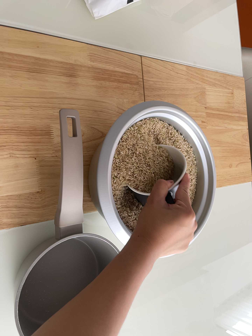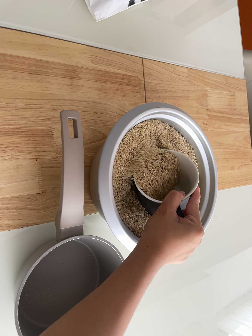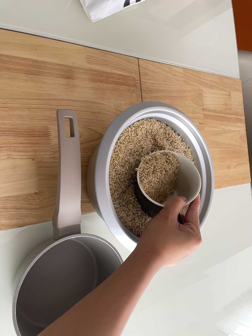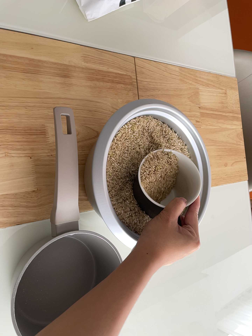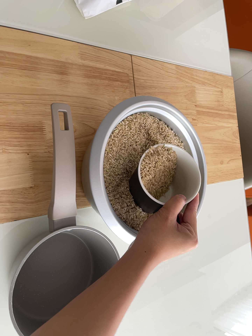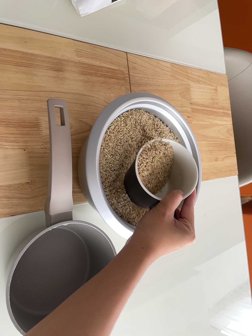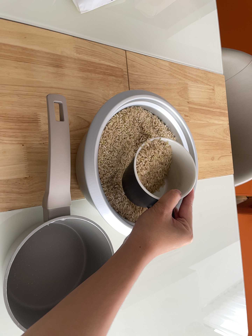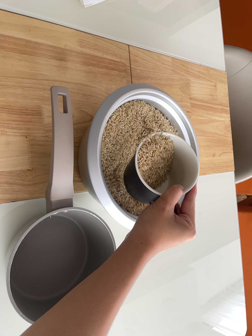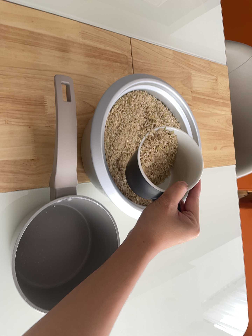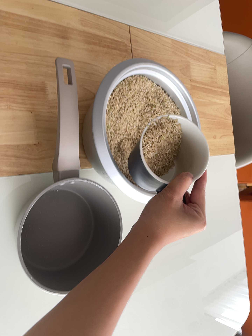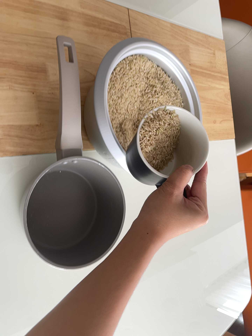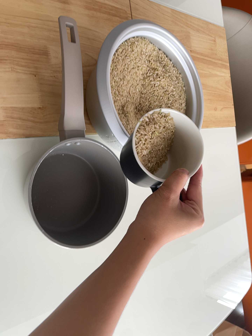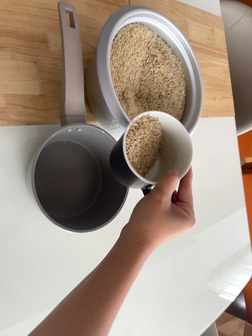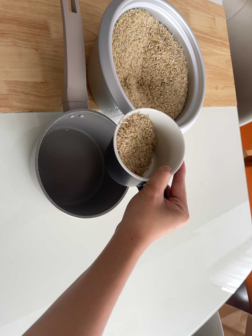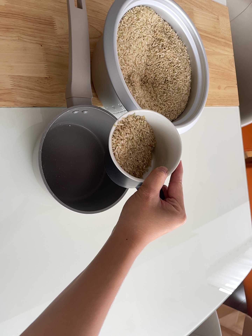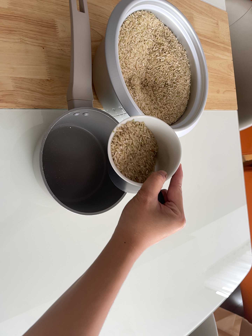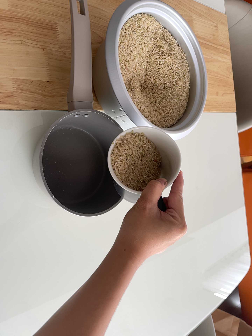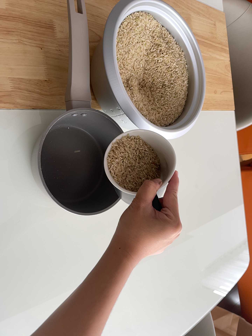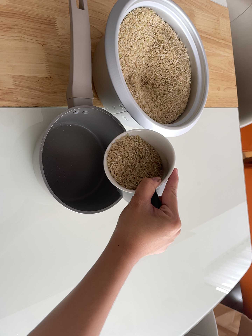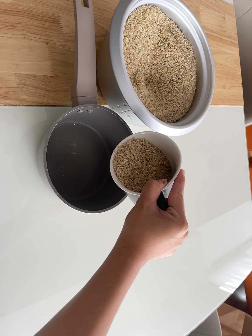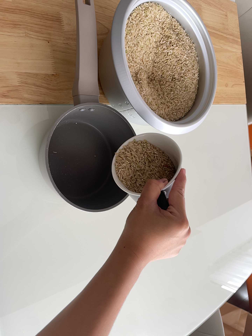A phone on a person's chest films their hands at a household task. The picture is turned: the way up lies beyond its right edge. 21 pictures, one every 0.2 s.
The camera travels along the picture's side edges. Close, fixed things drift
upward.
0.0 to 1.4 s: The camera shifts only a little, or ends up much as it began.
1.4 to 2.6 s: The camera travels toward the bottom of its view, about 14 cm, so close, fixed things drift upward.
2.6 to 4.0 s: The camera shifts only a little, or ends up much as it began.
The film runs forward here.
